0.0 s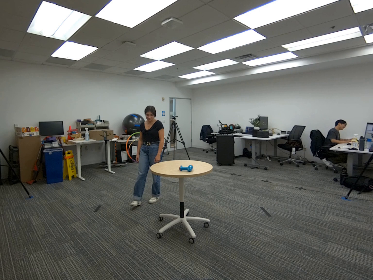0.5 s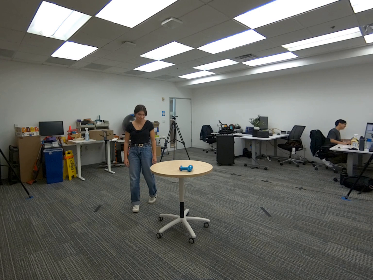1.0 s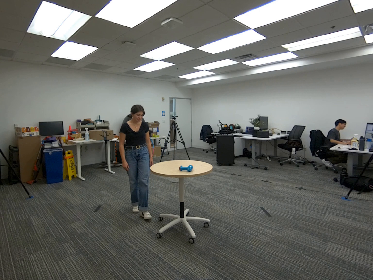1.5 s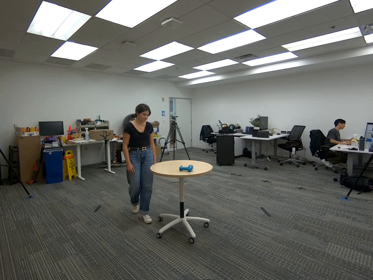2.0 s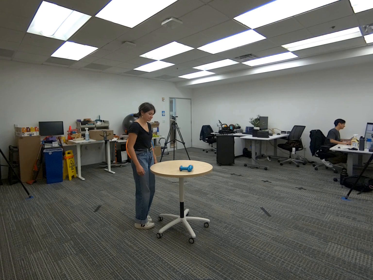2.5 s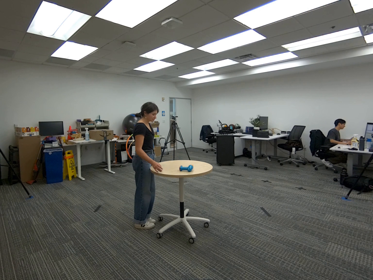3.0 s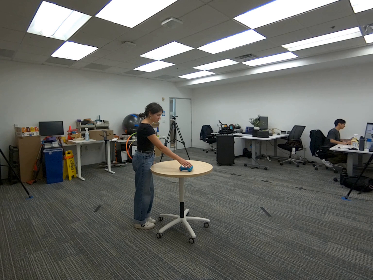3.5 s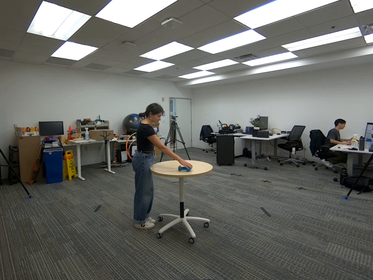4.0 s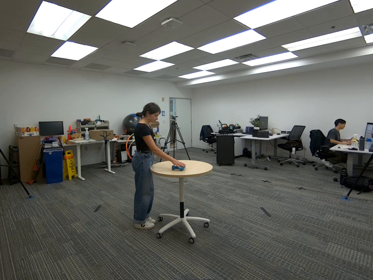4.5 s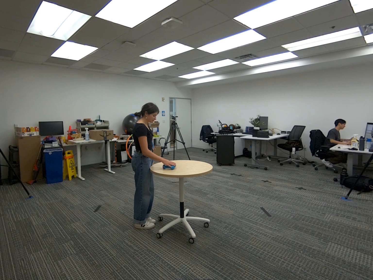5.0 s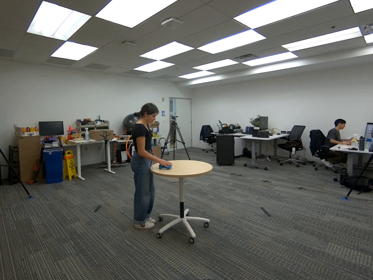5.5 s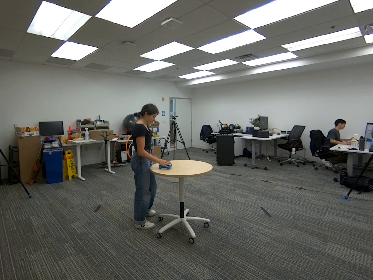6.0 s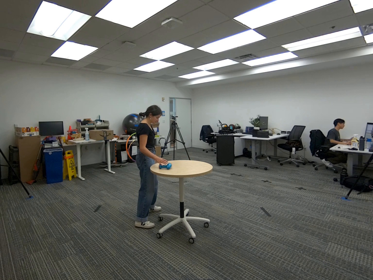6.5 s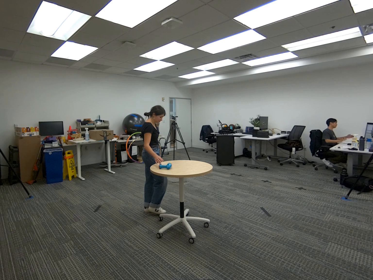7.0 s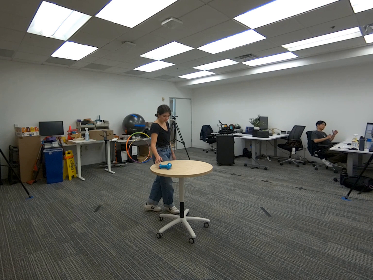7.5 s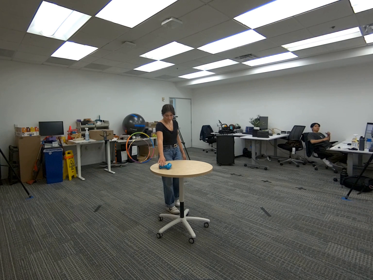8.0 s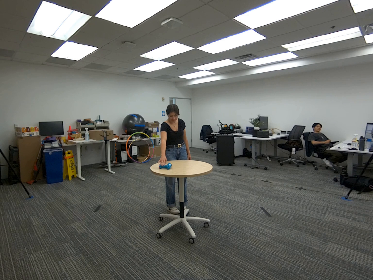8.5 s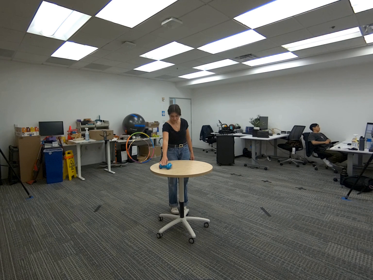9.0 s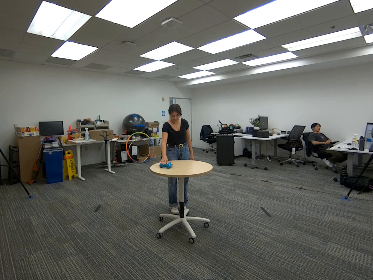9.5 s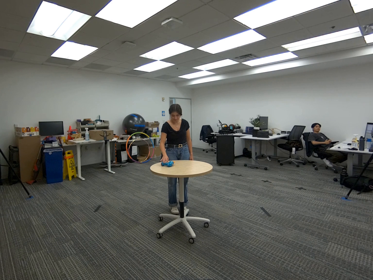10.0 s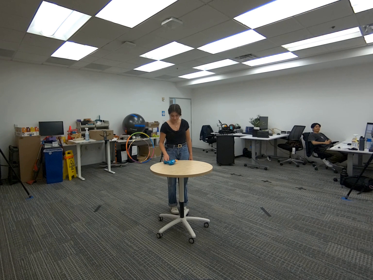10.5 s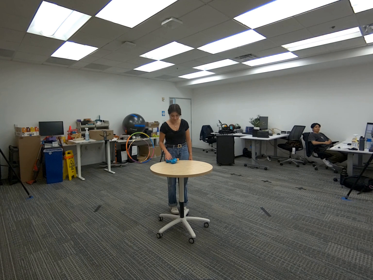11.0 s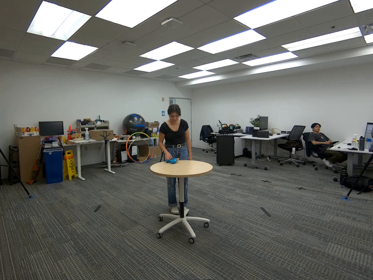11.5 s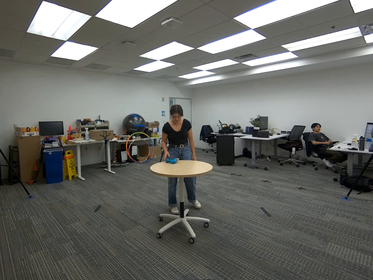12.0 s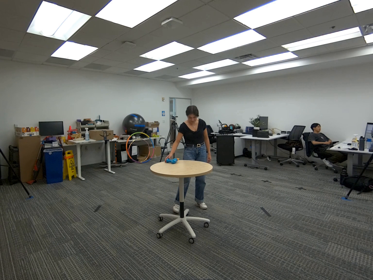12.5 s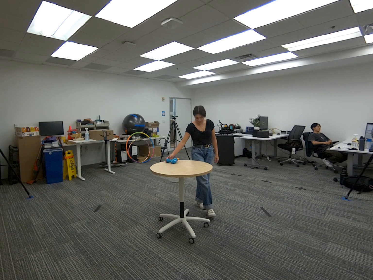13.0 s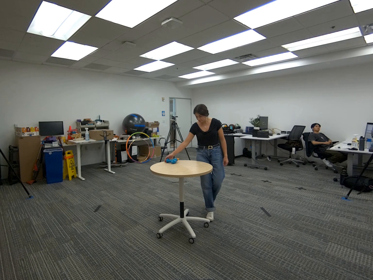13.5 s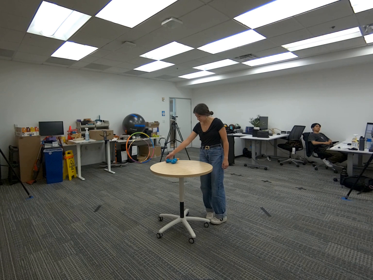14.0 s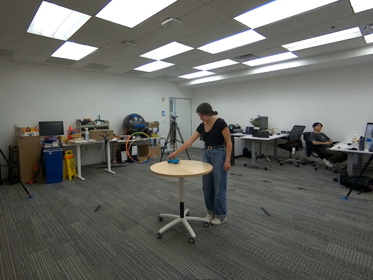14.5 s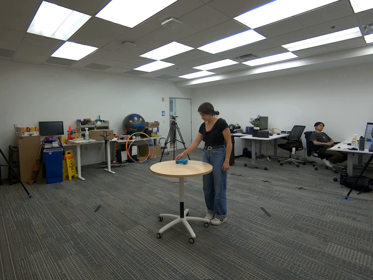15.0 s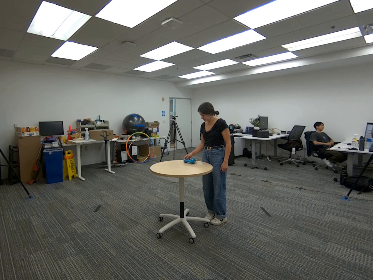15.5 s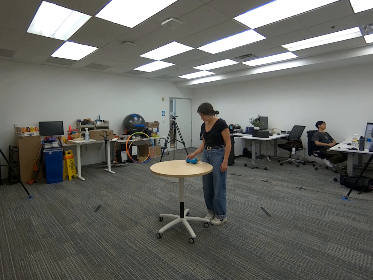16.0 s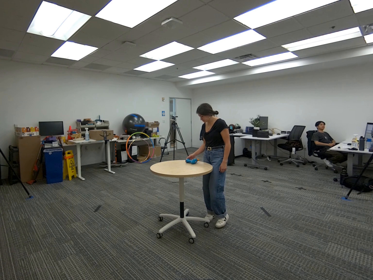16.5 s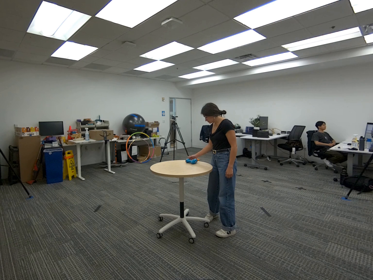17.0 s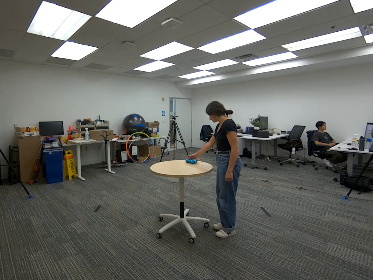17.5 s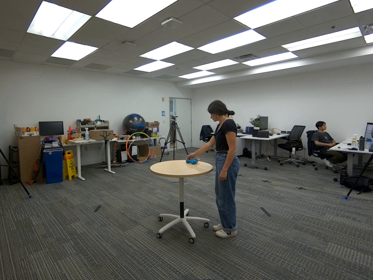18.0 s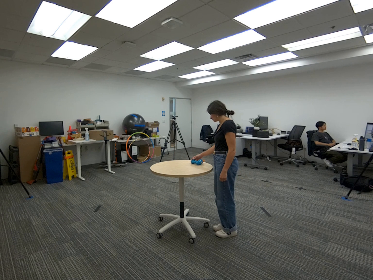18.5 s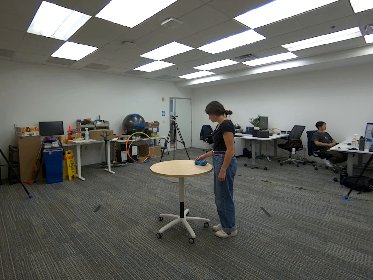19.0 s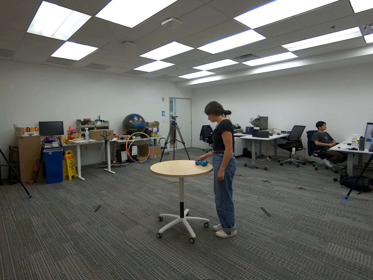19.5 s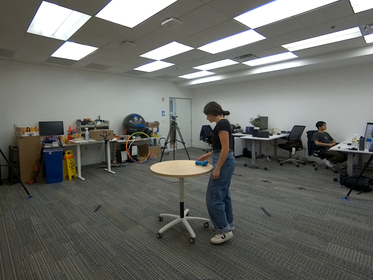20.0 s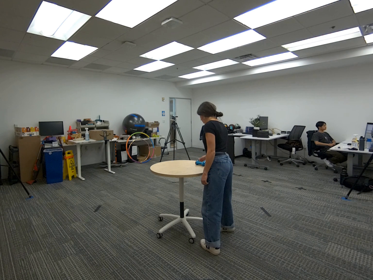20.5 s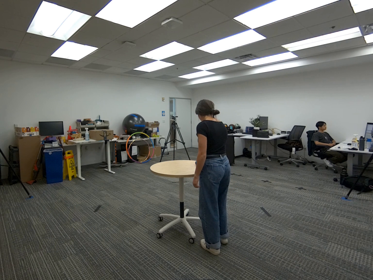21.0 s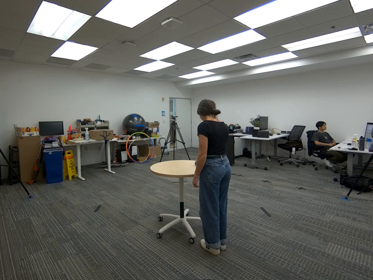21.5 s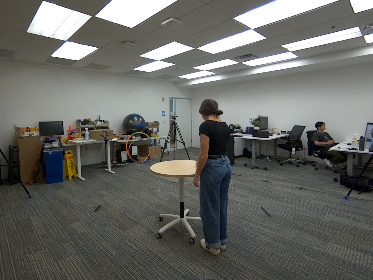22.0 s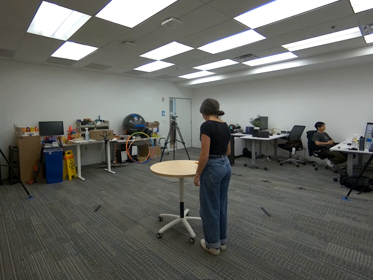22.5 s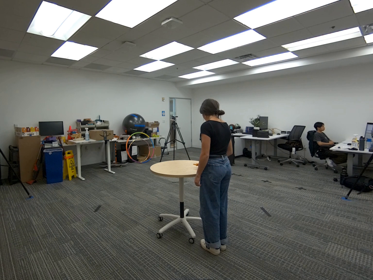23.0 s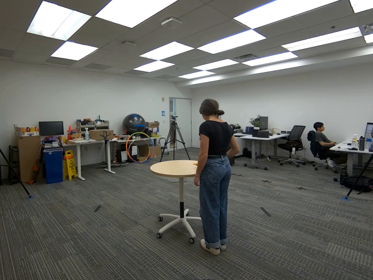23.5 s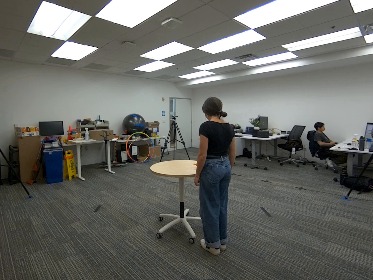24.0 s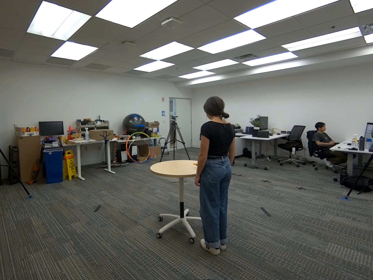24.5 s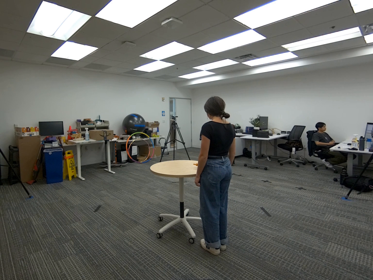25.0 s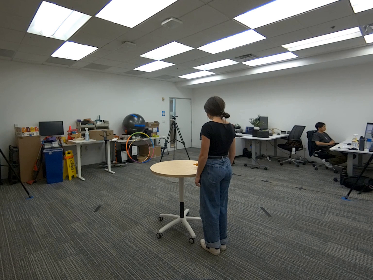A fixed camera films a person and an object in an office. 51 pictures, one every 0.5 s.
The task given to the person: Walk over to the toy drill on the round table and pull the toy drill towards you.
